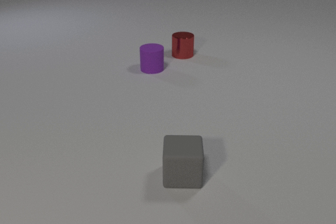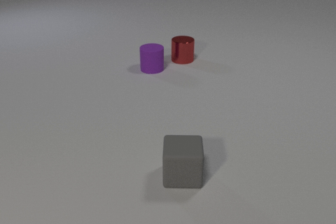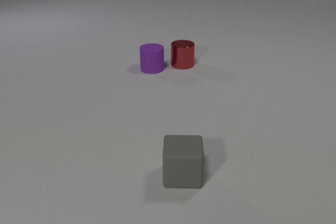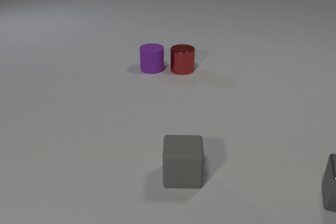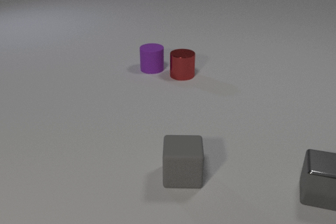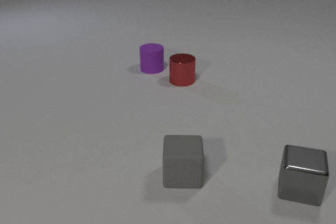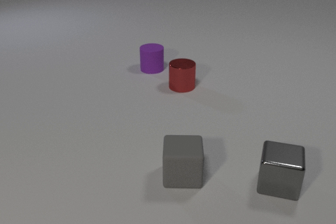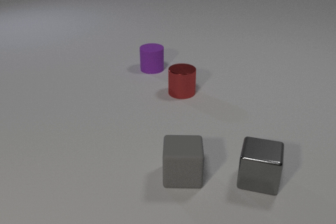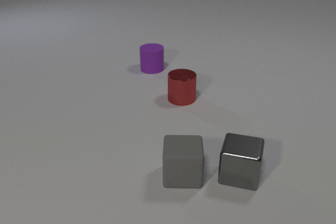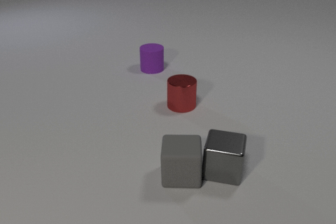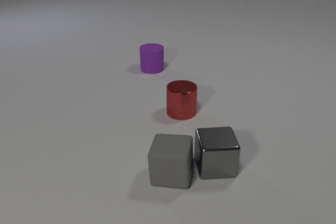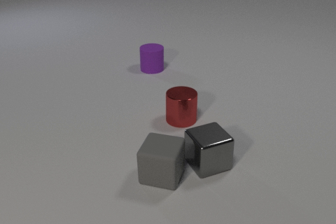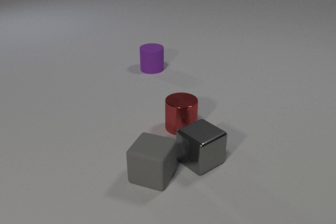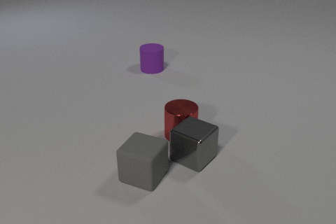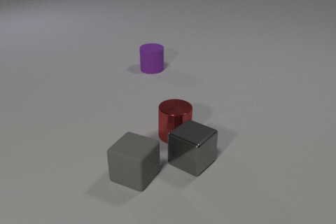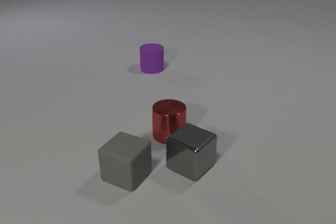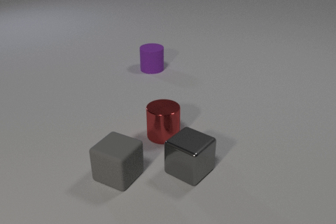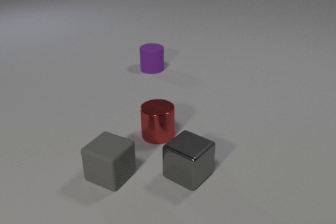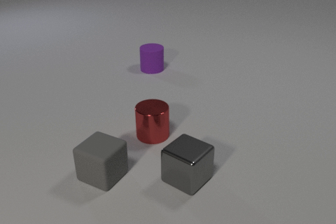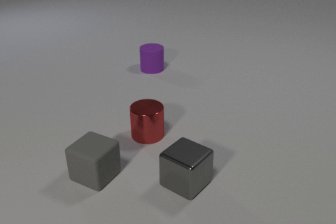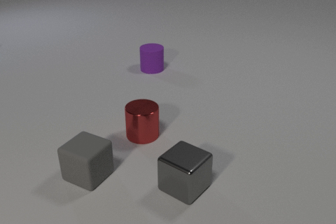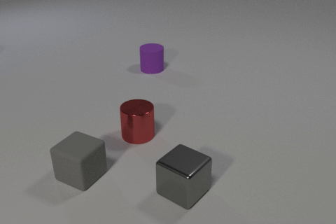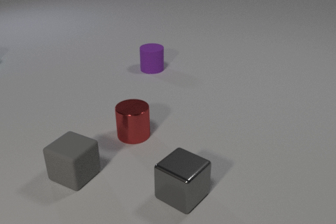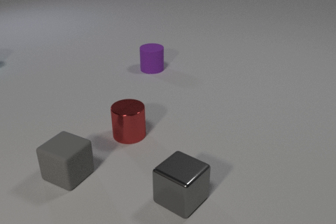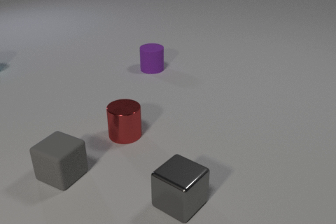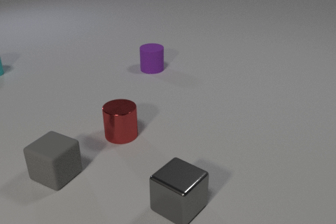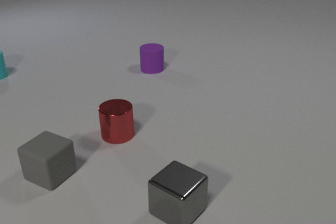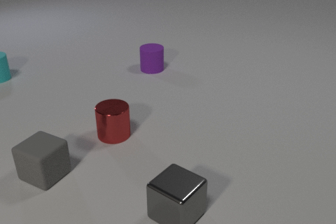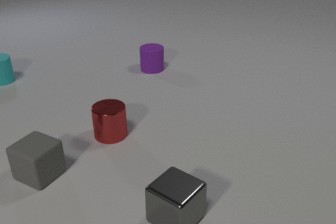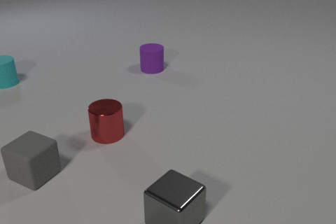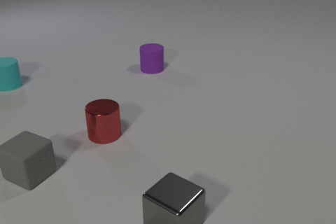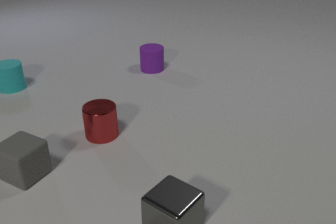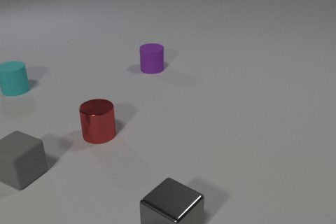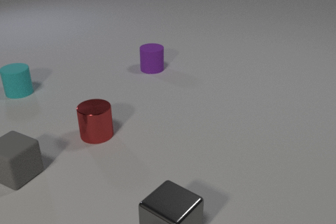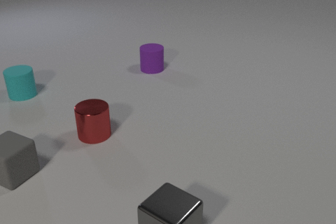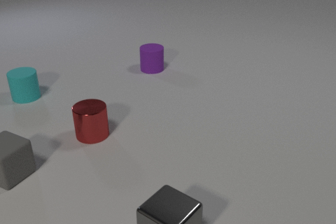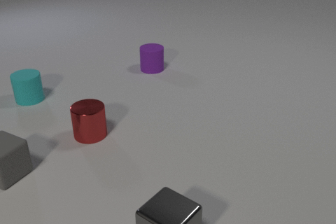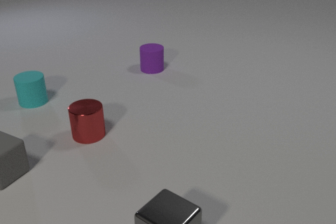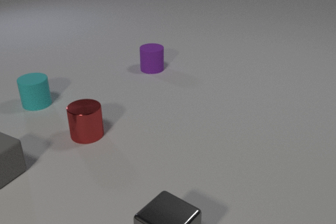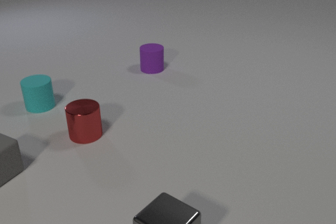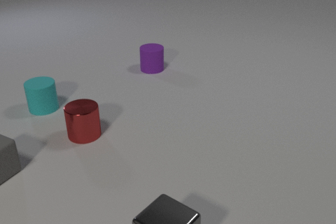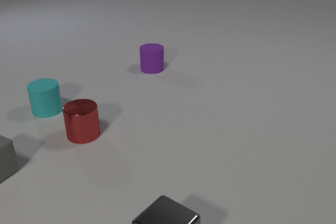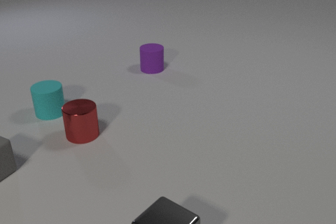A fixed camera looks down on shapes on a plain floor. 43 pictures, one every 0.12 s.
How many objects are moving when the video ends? 4.
What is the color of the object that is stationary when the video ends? purple.
How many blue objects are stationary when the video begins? 0.
0.00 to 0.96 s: The gray metal cube comes in at the right edge, slides to the left. The red metal cylinder slides toward the camera.
0.96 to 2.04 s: The gray metal cube slides to the left, spins counterclockwise seen from above by about 75 degrees, its near face sliding to the right. The gray rubber cube slides to the left, spins clockwise seen from above by about 30 degrees, its near face sliding to the left. The red metal cylinder slides toward the camera. The gray metal cube and the gray rubber cube collide. The gray metal cube and the red metal cylinder collide.
2.04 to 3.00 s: The gray metal cube slides toward the camera. The gray rubber cube slides to the left. The red metal cylinder slides to the left. The cyan rubber cylinder comes in at the left edge, slides toward the camera.
3.00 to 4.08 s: The gray metal cube slides toward the camera. The gray rubber cube slides to the left. The red metal cylinder slides to the left. The cyan rubber cylinder slides toward the camera and to the right.
4.08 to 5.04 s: The gray metal cube slides toward the camera. The gray rubber cube slides to the left and away from the camera. The red metal cylinder slides to the left. The cyan rubber cylinder slides toward the camera and to the right.
